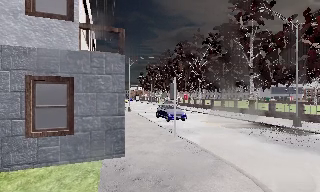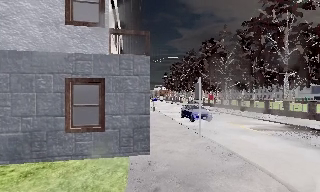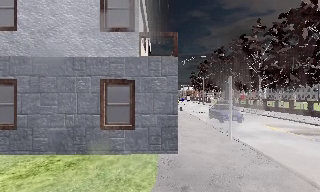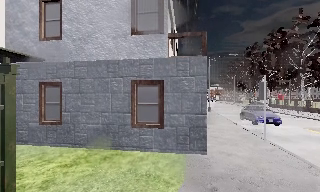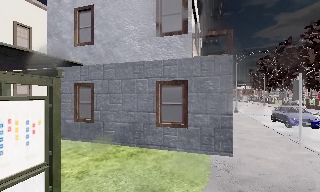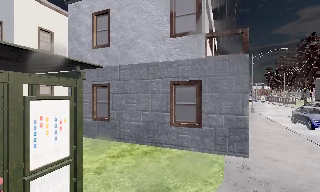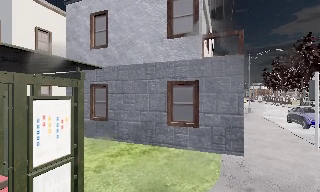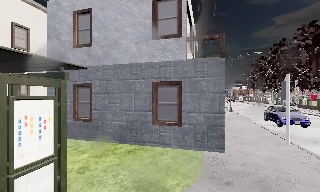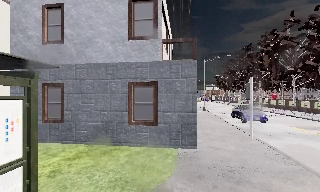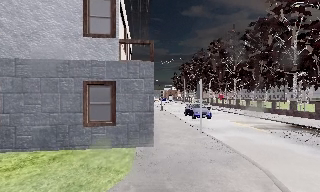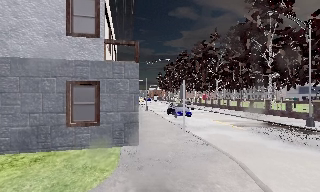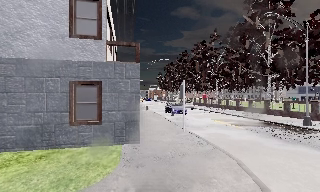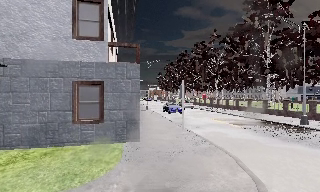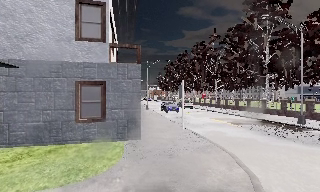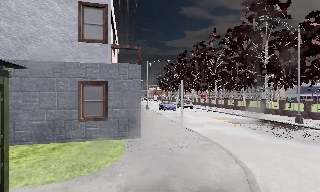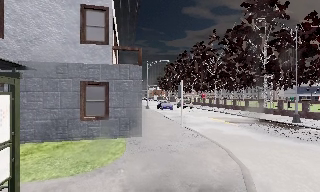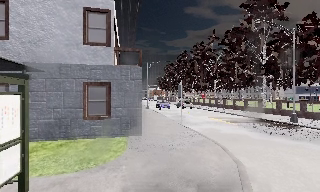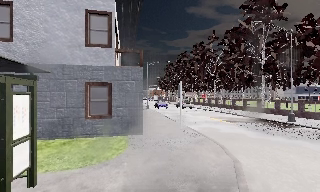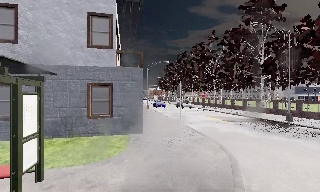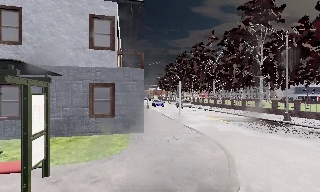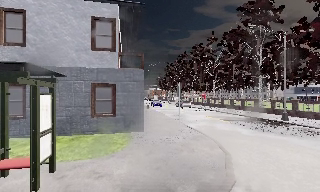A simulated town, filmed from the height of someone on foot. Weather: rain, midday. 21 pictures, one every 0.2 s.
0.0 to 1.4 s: The scene slides to the right, as the camera pans about 35 degrees to its left. It travels backward, about 1 m.
1.4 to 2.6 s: The camera pans to its right, which is clockwise from overhead, by about 30 degrees. It travels backward, about 1 m, so what stands in front gets smaller.
2.6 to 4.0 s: The camera travels backward, about 1.5 m, so what stands in front gets smaller.
The film runs backward here.
